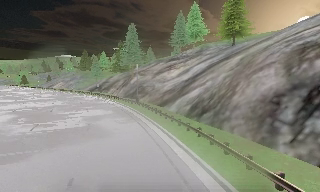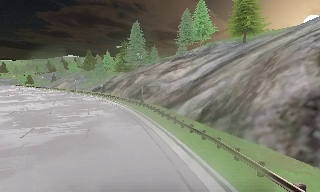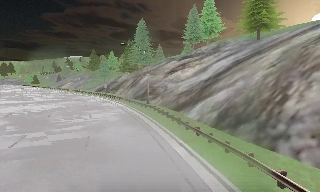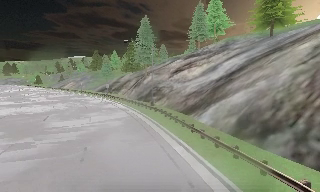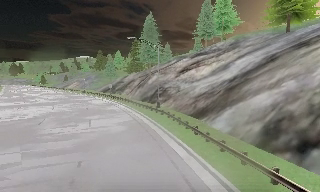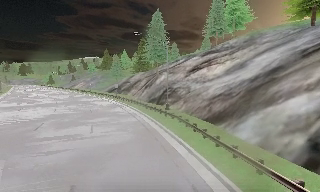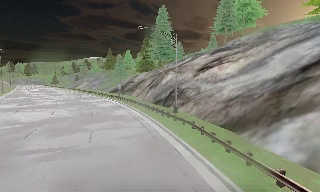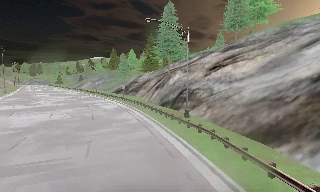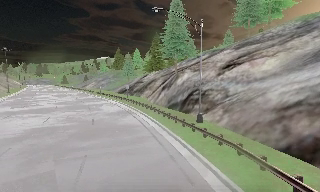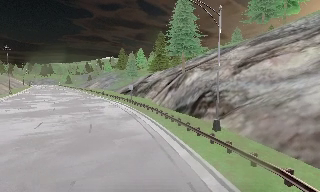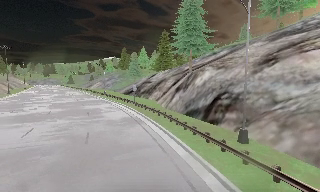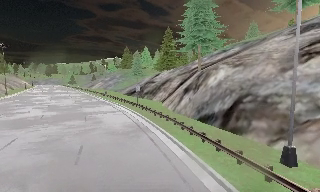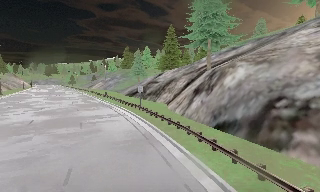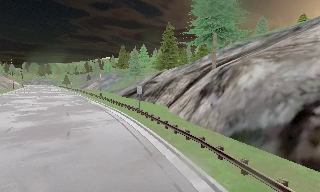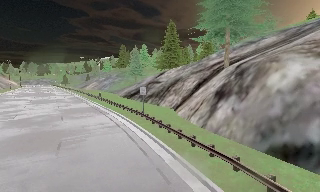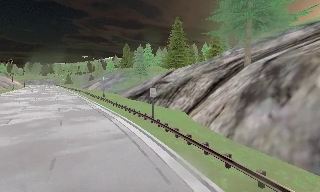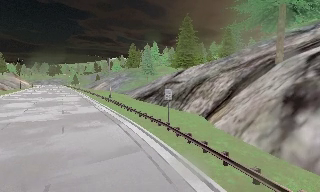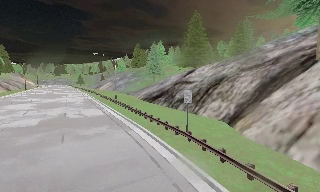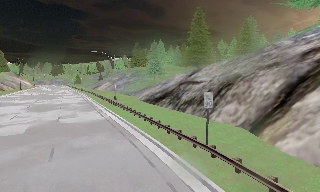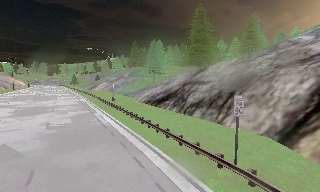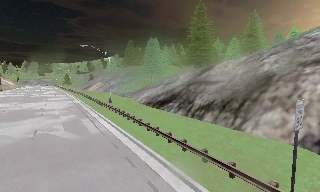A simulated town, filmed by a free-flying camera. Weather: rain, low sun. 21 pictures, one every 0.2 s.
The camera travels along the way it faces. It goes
forward.
0.0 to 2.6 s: The scene slides to the right, as the camera pans about 15 degrees to its left. It travels forward, about 25 m, so what stands in front looms larger.
2.6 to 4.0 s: The camera travels forward and to its left, about 14 m, so what stands in front looms larger.
The film runs forward here.
